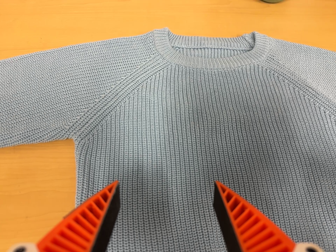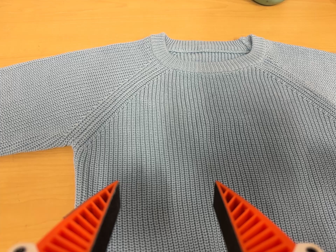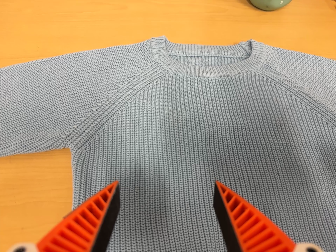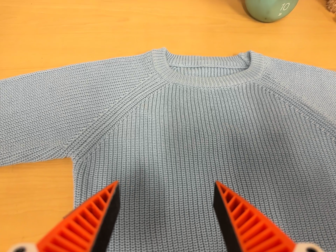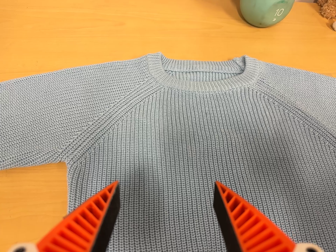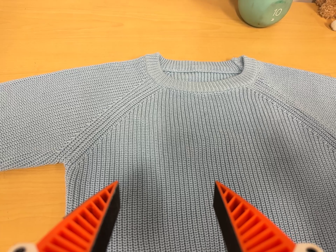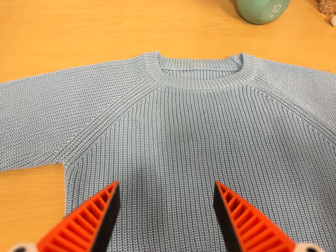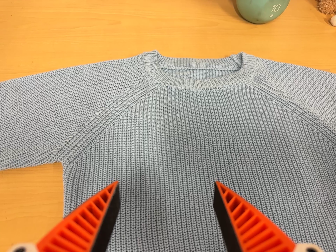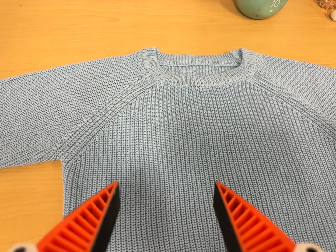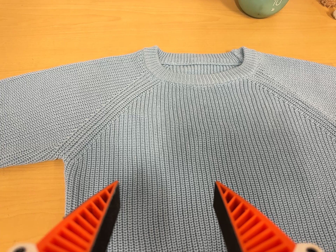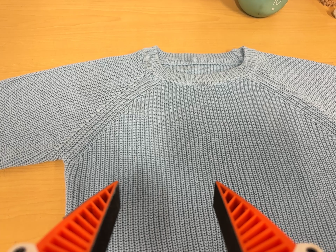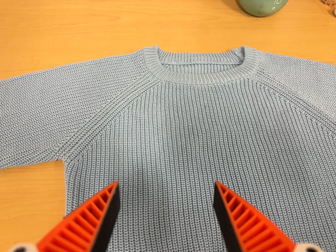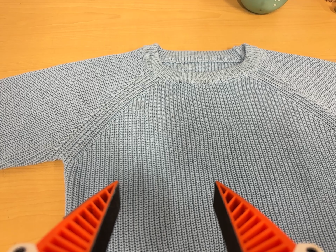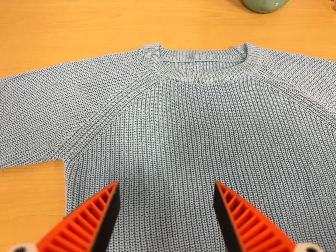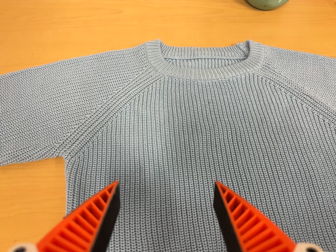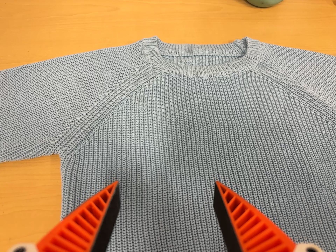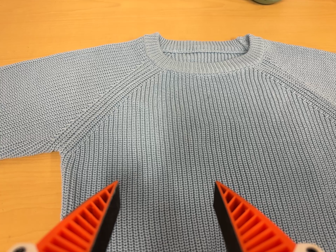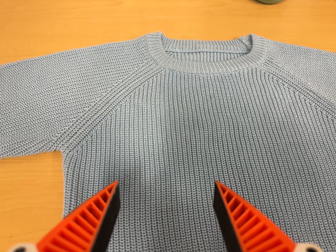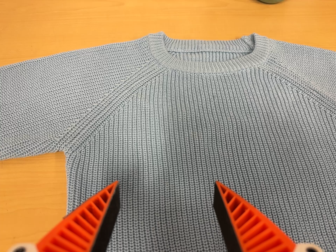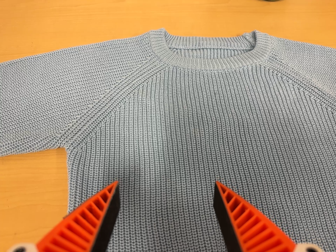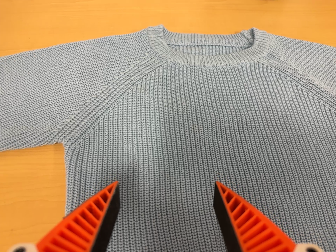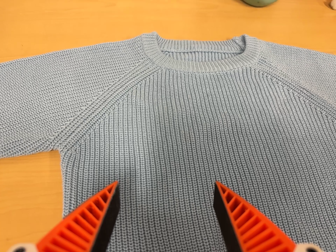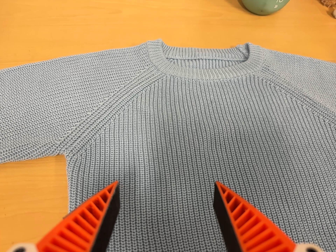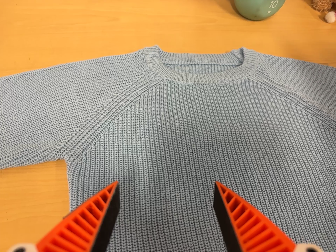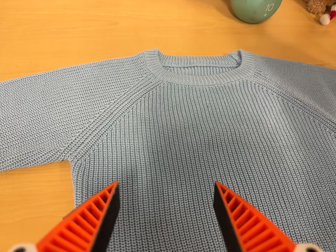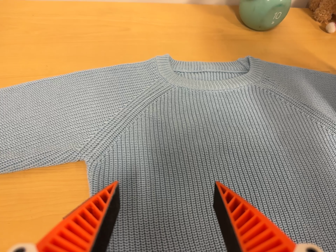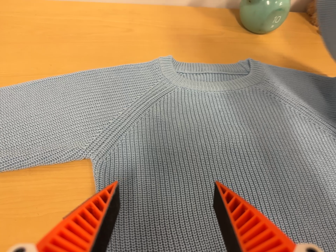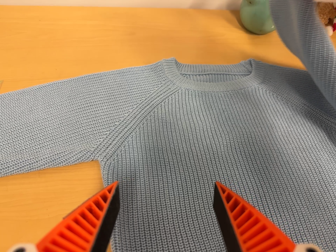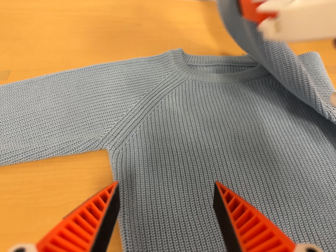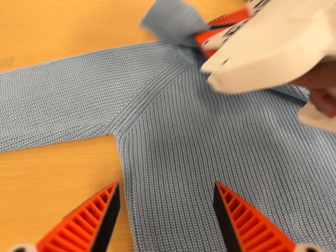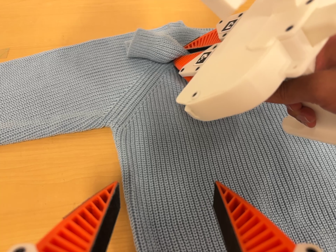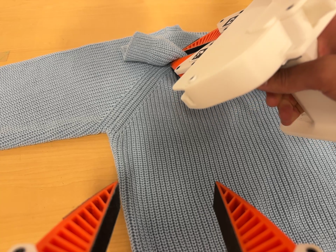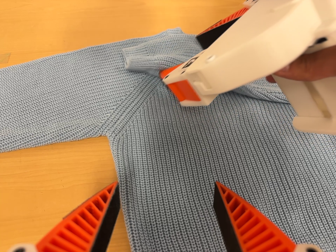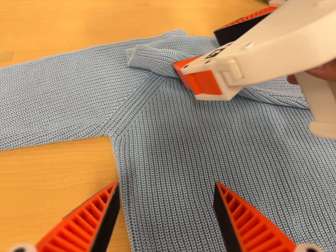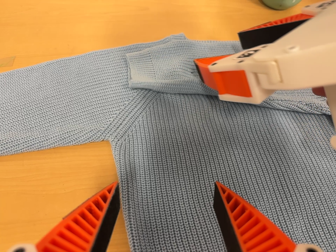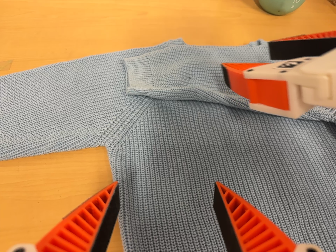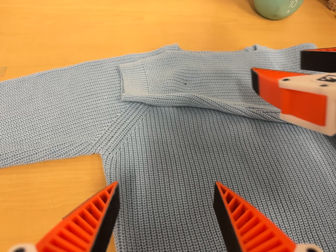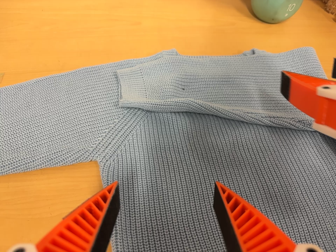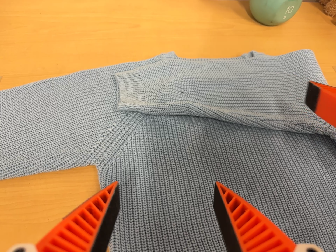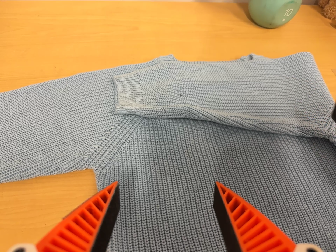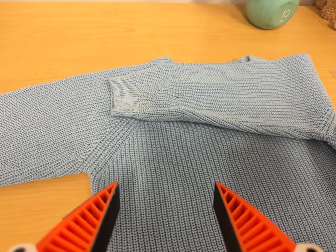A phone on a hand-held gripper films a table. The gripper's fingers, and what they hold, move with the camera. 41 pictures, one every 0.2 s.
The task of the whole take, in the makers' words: right arm across.
0.0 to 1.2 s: The camera shifts only a little, or ends up much as it began.
1.2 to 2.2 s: The camera keeps its place and its aim.
2.2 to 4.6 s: The camera shifts only a little, or ends up much as it began.
4.6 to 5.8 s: The camera travels to its left, about 6 cm, so close, fixed things drift to the right.
5.8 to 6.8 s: The camera keeps its place and its aim.
6.8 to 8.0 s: The camera shifts only a little, or ends up much as it began.
The film runs forward here.
